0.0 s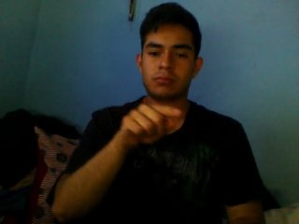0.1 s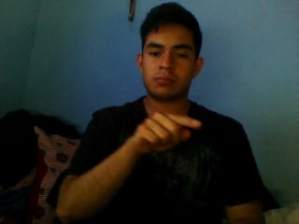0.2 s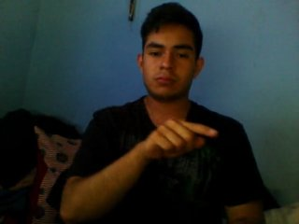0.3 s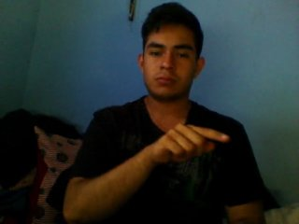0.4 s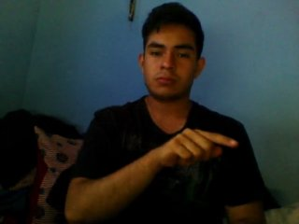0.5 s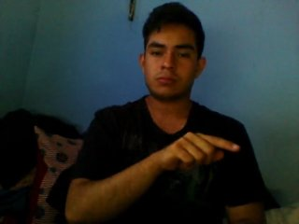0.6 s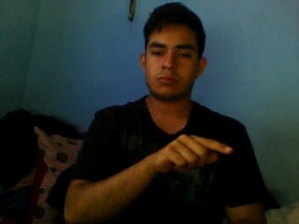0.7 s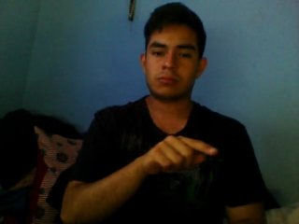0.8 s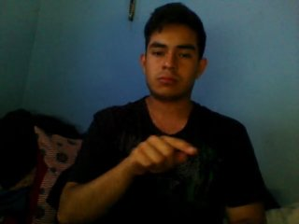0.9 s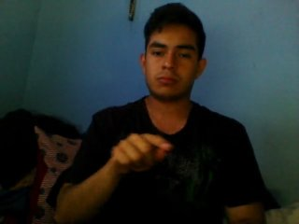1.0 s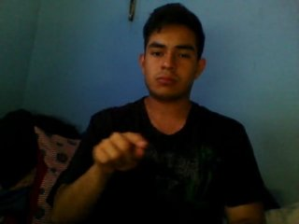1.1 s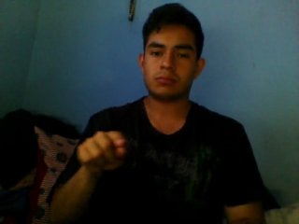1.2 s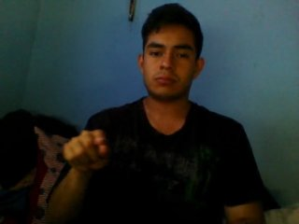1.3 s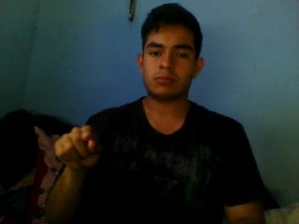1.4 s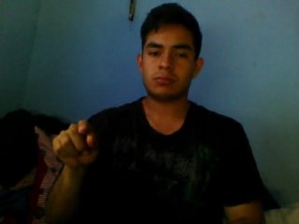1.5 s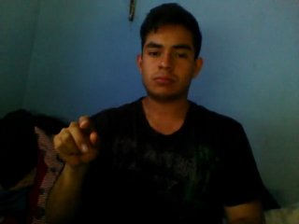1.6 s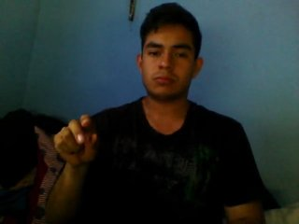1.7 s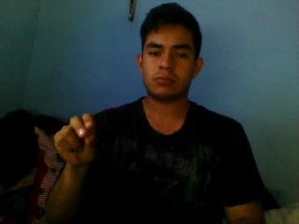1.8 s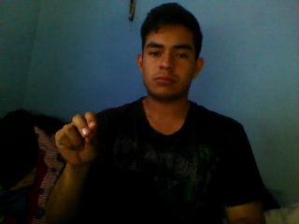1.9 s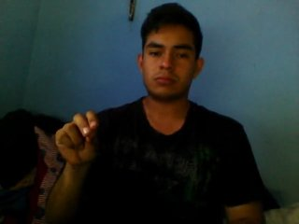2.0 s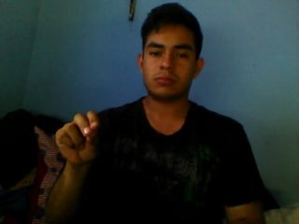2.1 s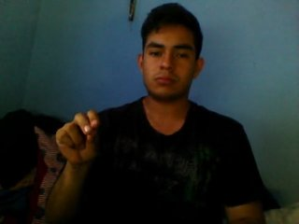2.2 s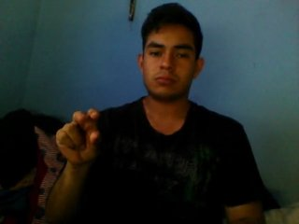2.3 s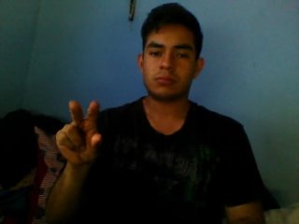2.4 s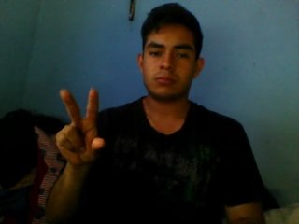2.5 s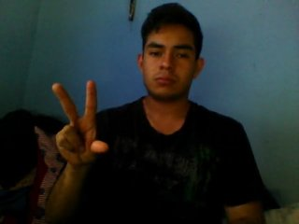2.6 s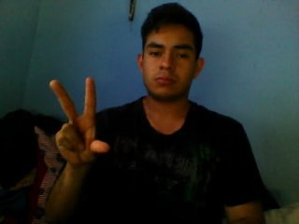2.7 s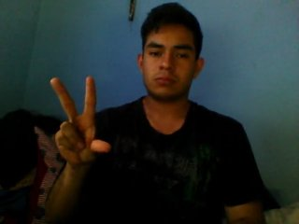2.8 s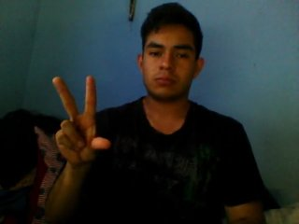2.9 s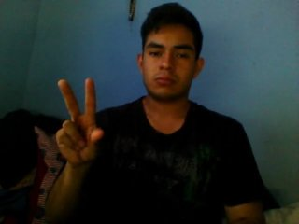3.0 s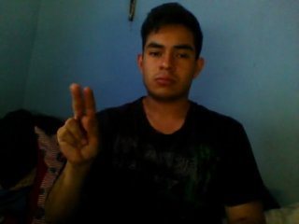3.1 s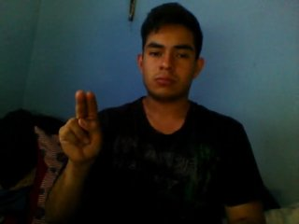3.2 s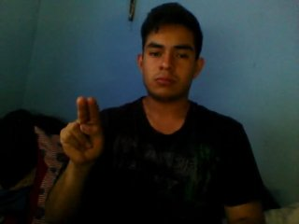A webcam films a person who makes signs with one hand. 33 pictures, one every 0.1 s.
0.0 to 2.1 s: Pointing with one finger.
2.2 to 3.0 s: Zoom in.
